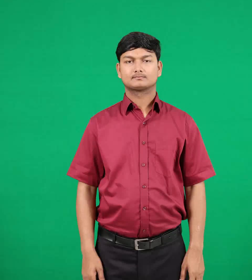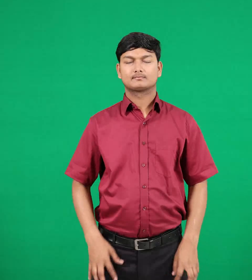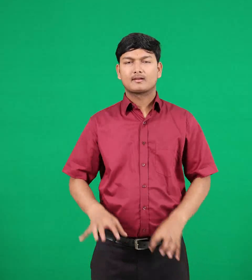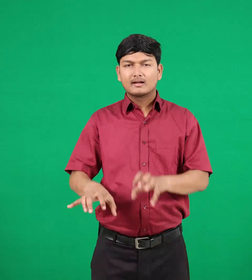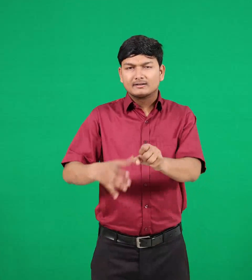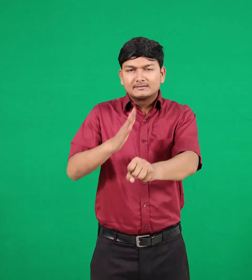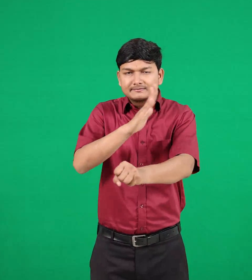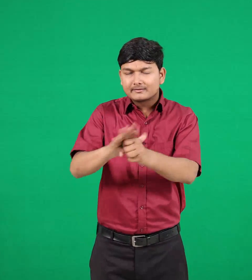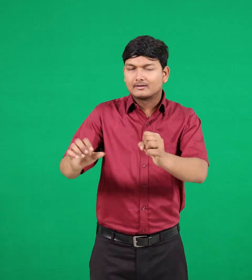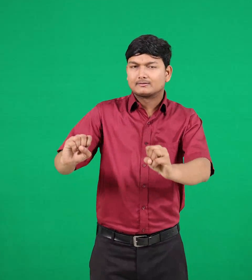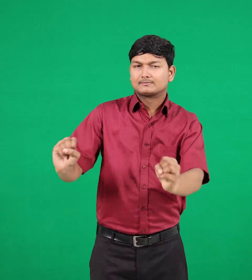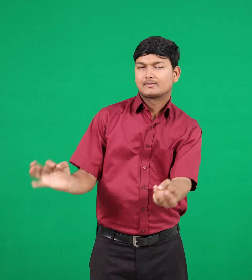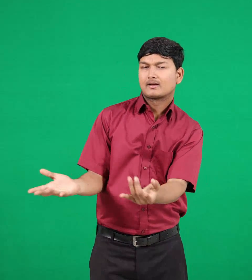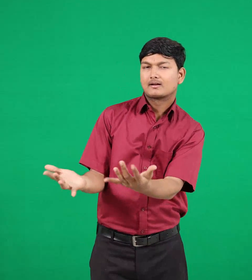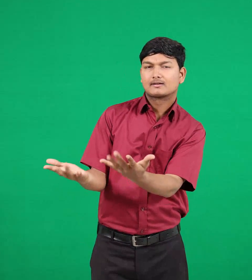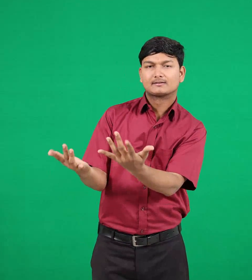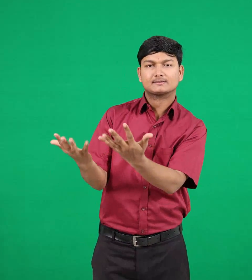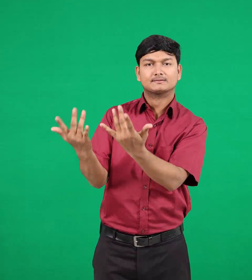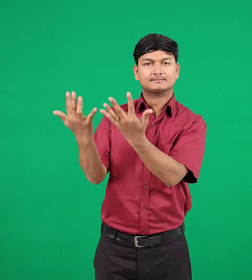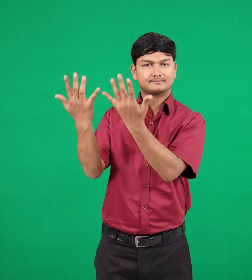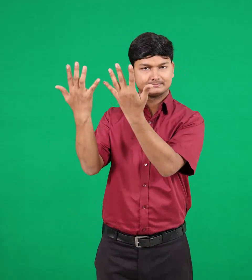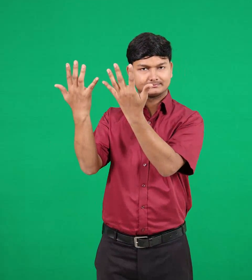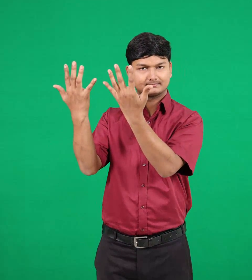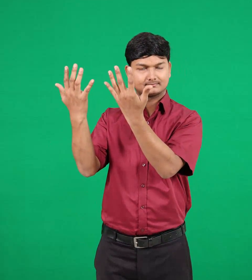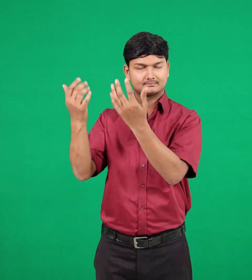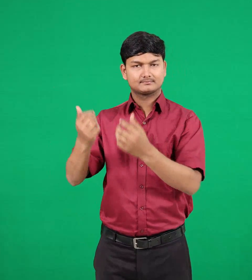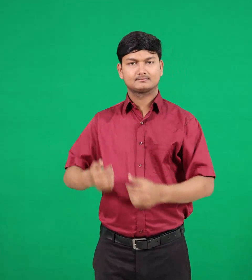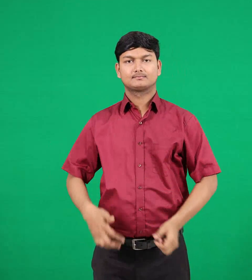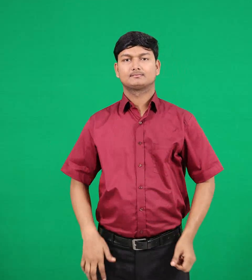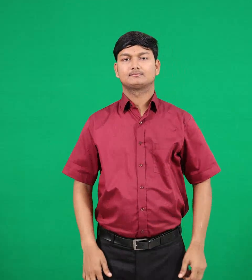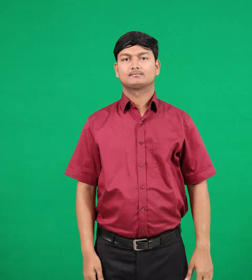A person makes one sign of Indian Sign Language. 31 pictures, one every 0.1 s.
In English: sacrific
